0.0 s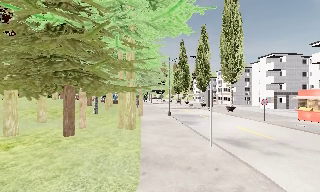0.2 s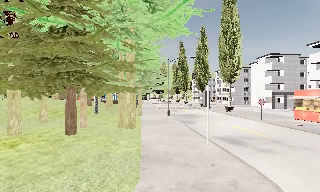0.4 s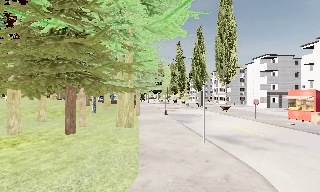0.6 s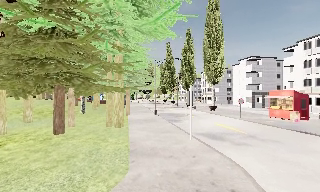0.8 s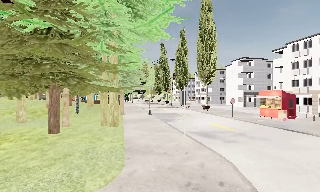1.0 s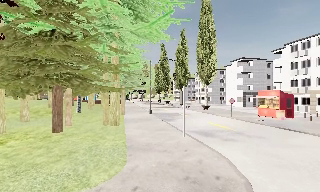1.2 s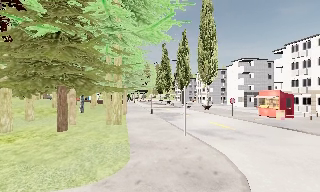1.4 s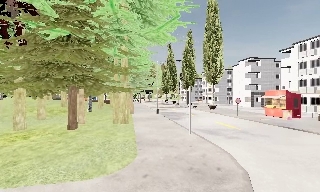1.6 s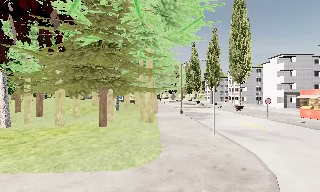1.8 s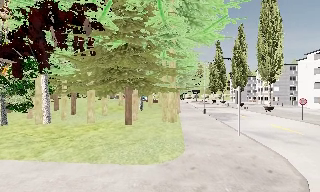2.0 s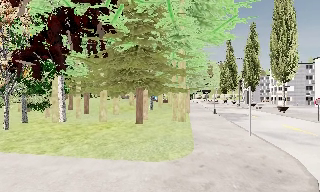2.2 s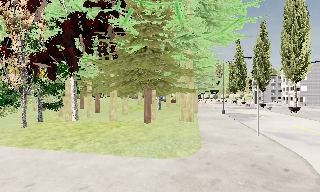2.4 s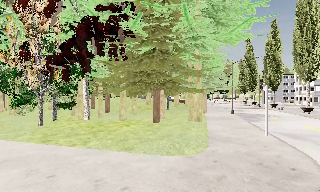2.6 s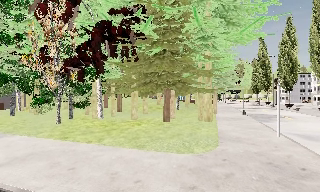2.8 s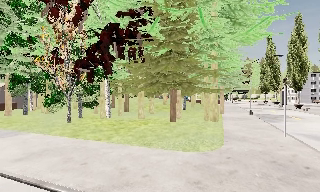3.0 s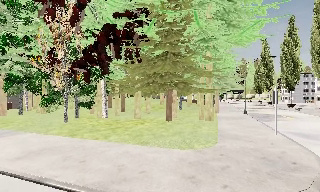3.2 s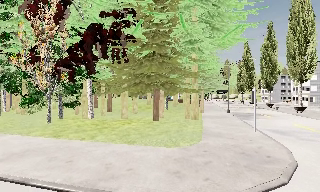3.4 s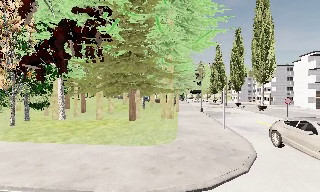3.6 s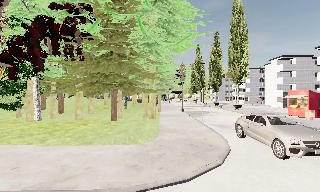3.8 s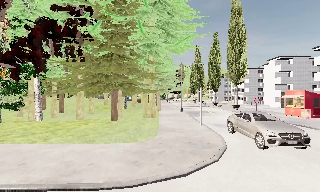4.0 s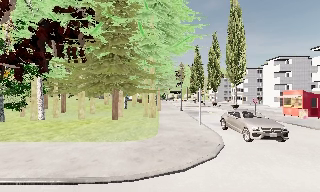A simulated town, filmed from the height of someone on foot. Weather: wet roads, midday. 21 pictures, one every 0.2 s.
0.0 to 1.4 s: The camera travels backward, about 2.5 m, so what stands in front gets smaller.
1.4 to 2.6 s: The camera swings to its left by about 30 degrees, and the scene slides to the right. It travels backward, about 2 m, so what stands in front gets smaller.
2.6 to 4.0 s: The camera swings to its right by about 20 degrees, and the scene slides to the left. It travels backward, about 2 m, so what stands in front gets smaller.
The film runs backward here.
